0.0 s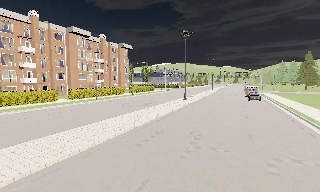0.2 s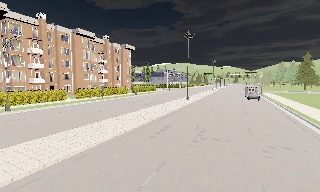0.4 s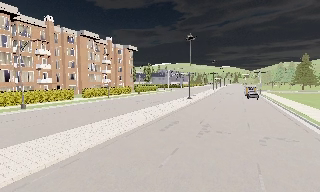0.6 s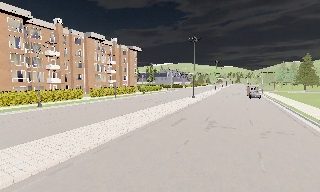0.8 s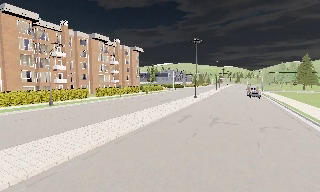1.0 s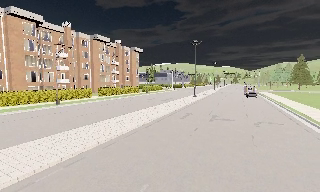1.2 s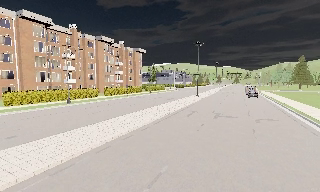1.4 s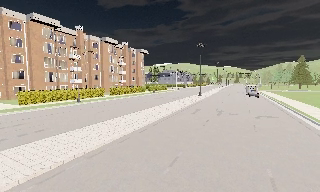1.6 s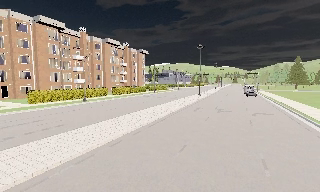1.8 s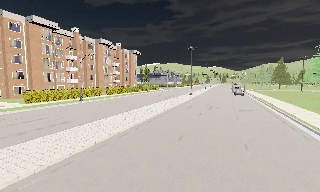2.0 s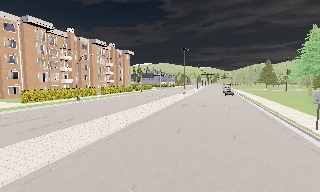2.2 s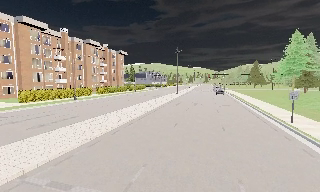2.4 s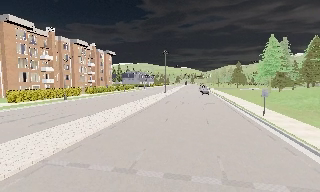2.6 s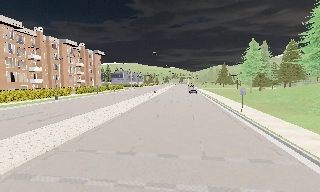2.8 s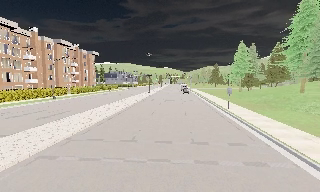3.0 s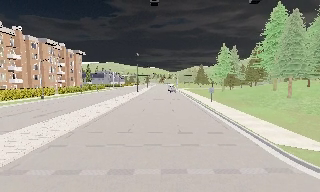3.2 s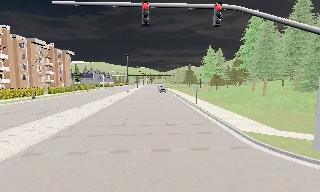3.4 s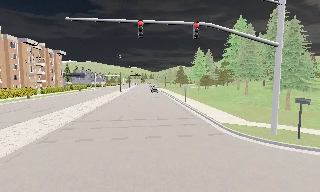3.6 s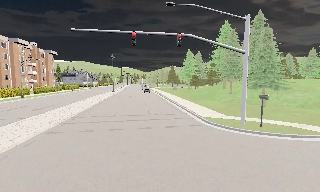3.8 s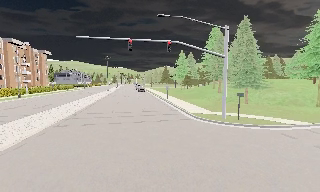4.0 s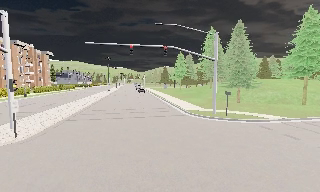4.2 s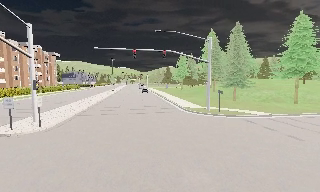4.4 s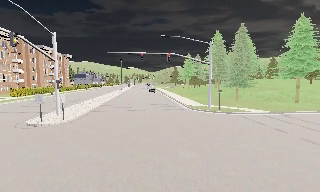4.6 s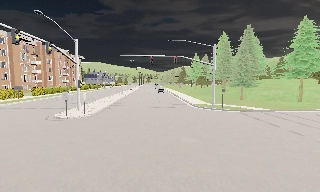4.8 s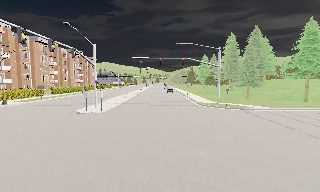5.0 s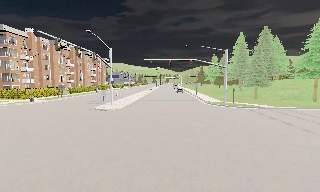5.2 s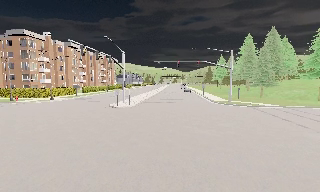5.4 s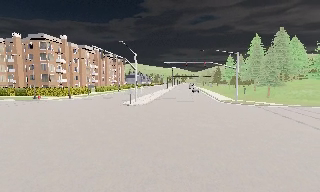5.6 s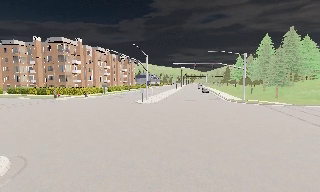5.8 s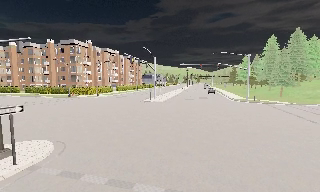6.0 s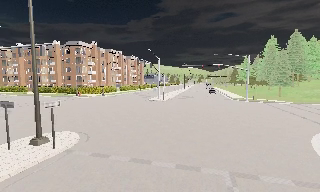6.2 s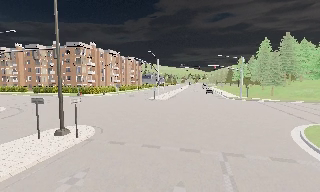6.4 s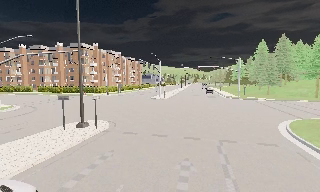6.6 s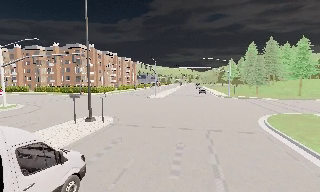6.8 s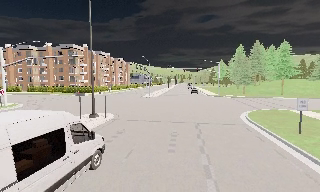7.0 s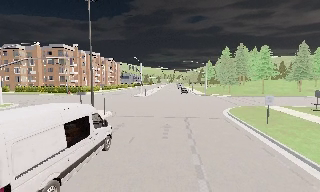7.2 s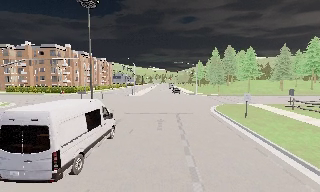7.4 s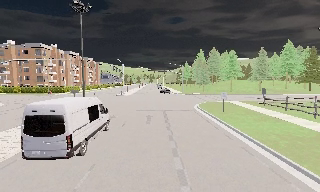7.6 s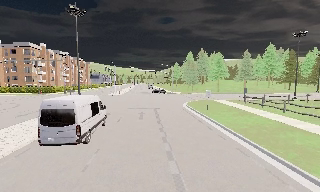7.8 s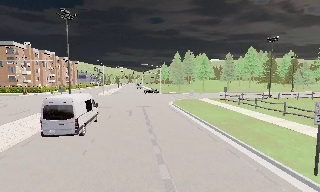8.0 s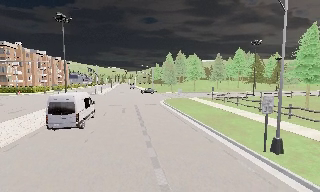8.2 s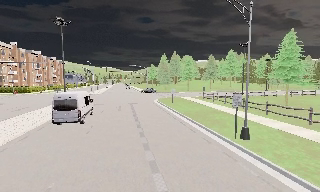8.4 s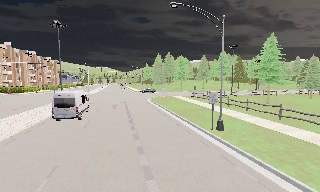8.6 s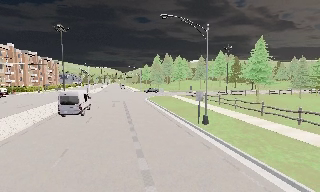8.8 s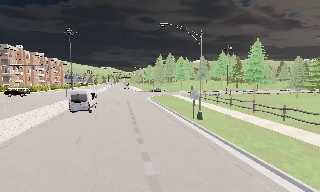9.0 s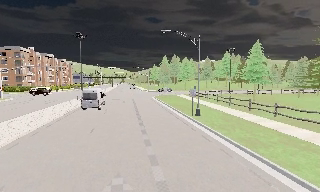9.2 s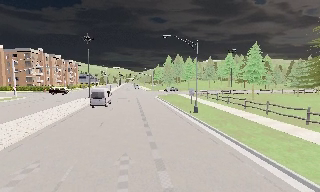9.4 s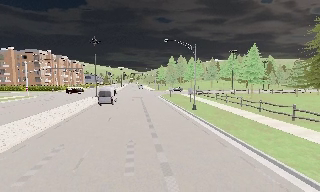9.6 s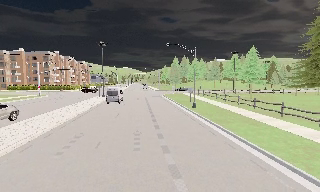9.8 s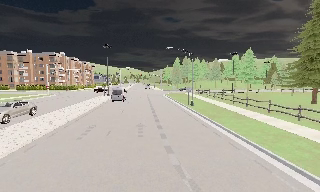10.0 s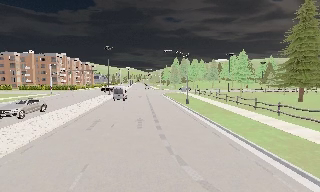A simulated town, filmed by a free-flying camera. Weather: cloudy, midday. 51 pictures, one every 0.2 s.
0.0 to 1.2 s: The camera travels backward and to its left, about 8 m, so what stands in front gets smaller.
1.2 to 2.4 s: The camera pans to its right, which is clockwise from overhead, by about 15 degrees. It travels backward and to its left, about 9 m, so what stands in front gets smaller.
2.4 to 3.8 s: The scene slides to the left, as the camera pans about 20 degrees to its right. It travels backward, about 13 m, so what stands in front gets smaller.
3.8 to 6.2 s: The camera pans to its left, which is counterclockwise from overhead, by about 25 degrees. It travels backward, about 20 m, so what stands in front gets smaller.
6.2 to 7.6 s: The camera pans to its right, which is clockwise from overhead, by about 20 degrees. It travels backward, about 13 m, so what stands in front gets smaller.
7.6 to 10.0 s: The camera travels backward, about 20 m, so what stands in front gets smaller.
The film runs backward here.
